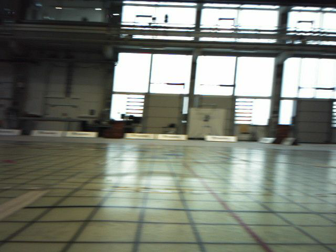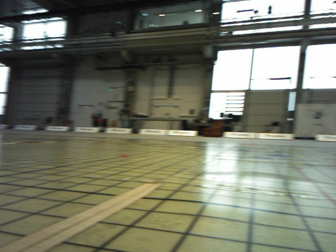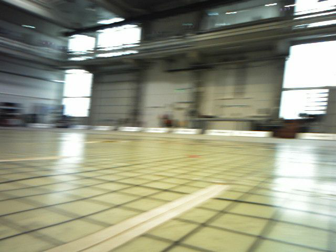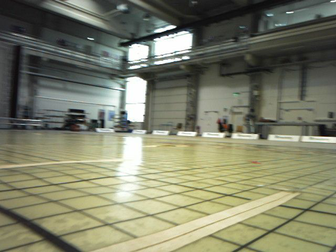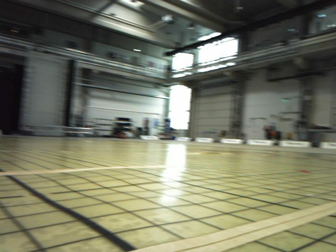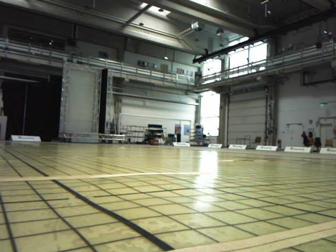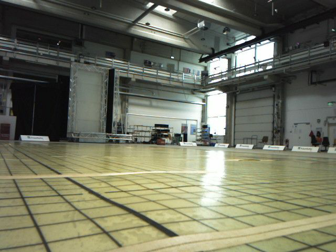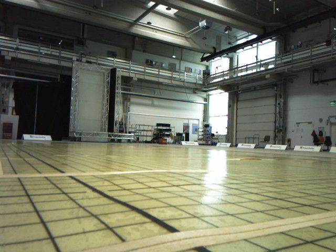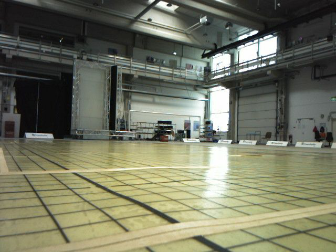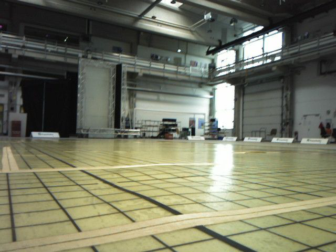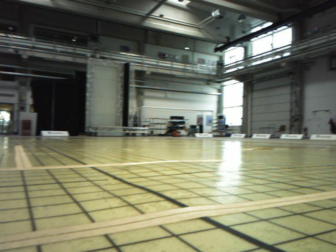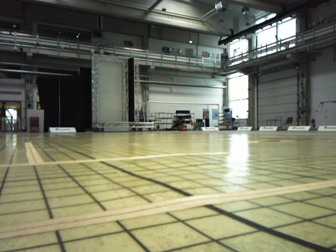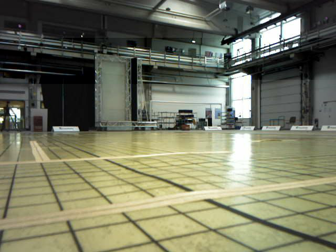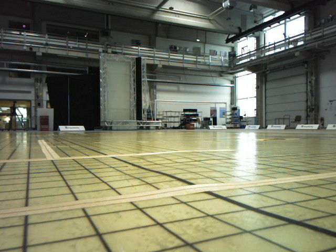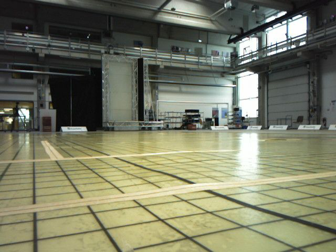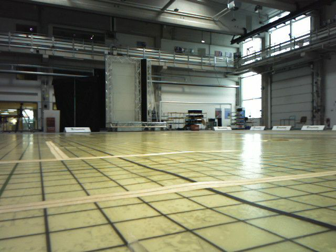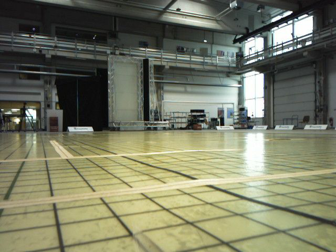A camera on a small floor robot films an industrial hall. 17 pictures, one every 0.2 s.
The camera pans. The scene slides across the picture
to the right.
The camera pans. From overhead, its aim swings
counterclockwise.
0.0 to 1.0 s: The scene slides to the right, as the camera pans about 55 degrees to its left.
1.0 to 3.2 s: The camera travels backward, about 0.4 m, so what stands in front gets smaller.
The film runs backward here.
